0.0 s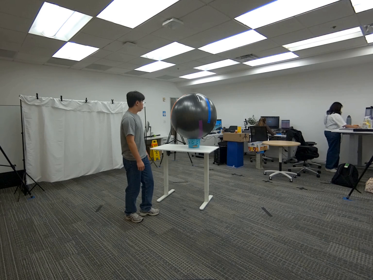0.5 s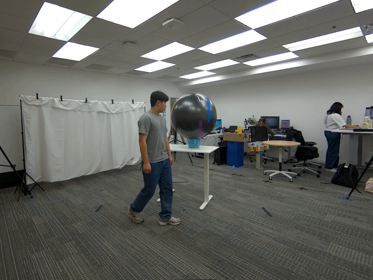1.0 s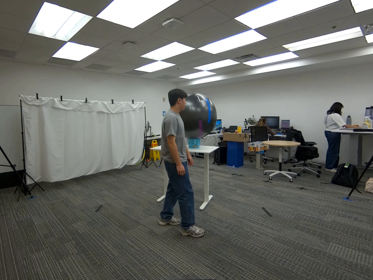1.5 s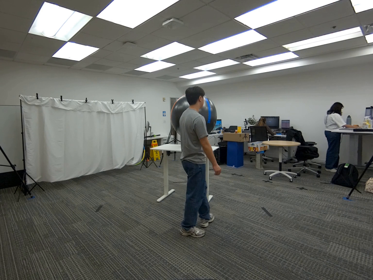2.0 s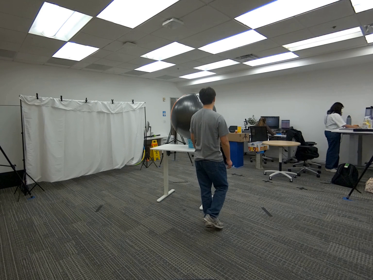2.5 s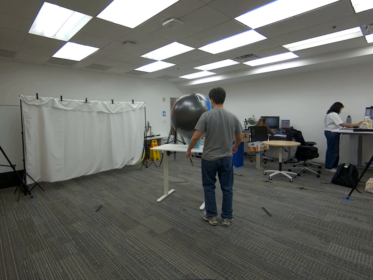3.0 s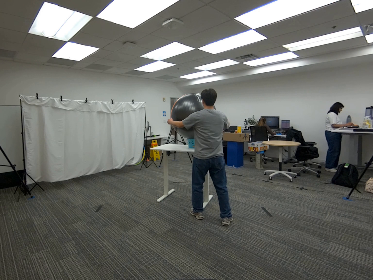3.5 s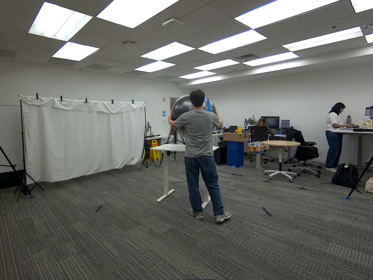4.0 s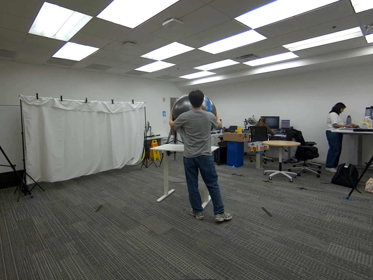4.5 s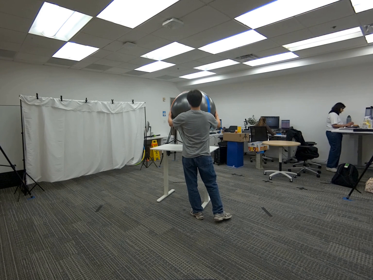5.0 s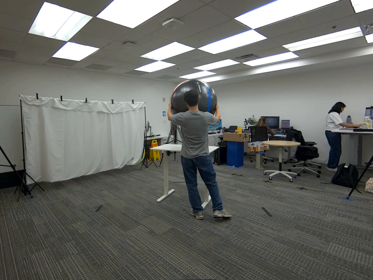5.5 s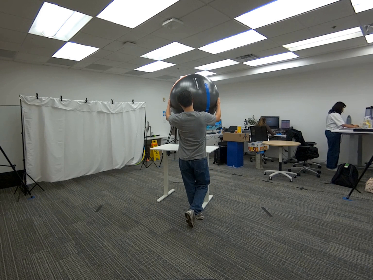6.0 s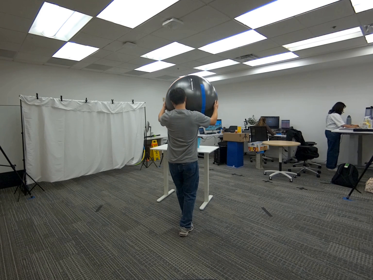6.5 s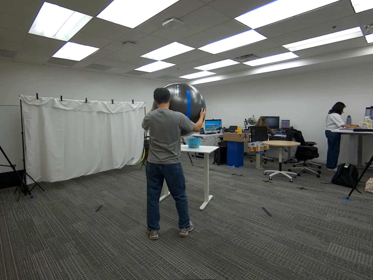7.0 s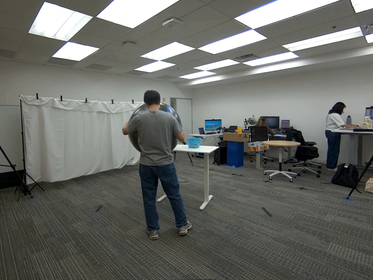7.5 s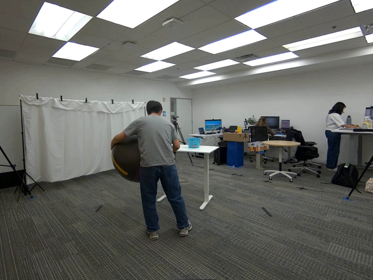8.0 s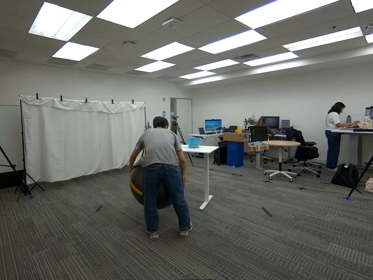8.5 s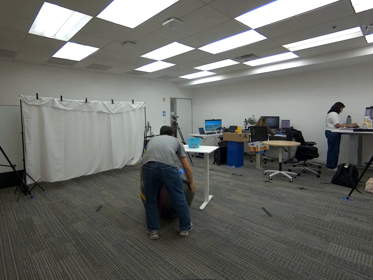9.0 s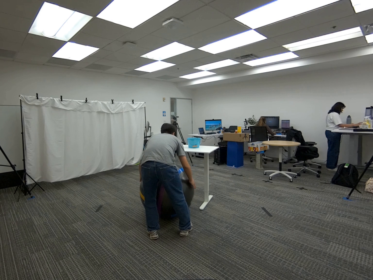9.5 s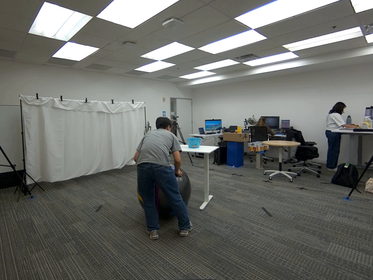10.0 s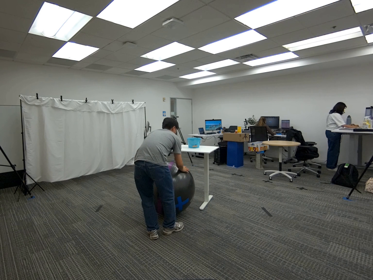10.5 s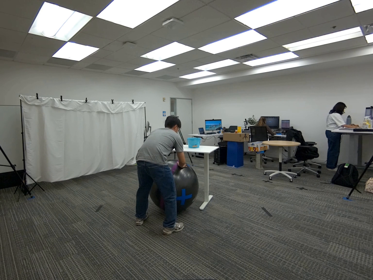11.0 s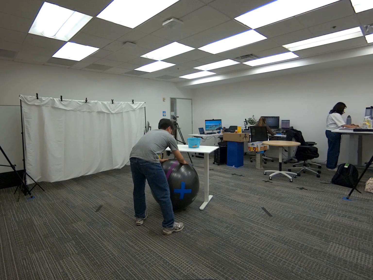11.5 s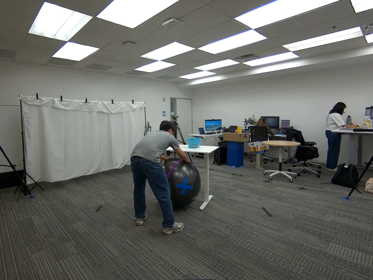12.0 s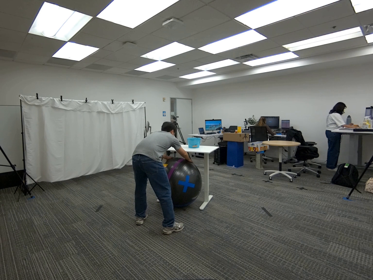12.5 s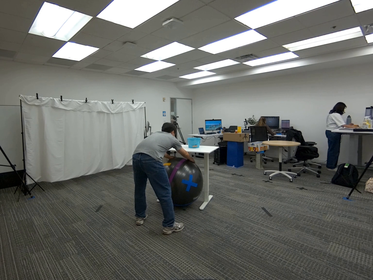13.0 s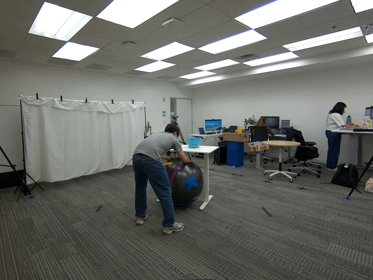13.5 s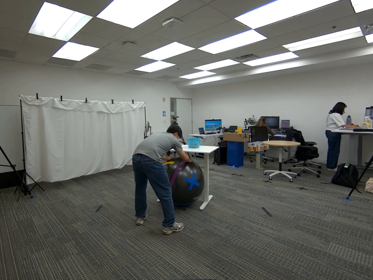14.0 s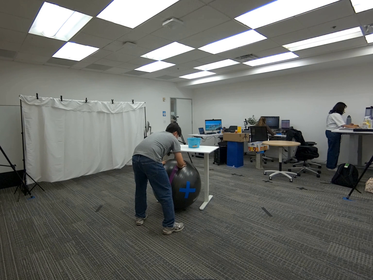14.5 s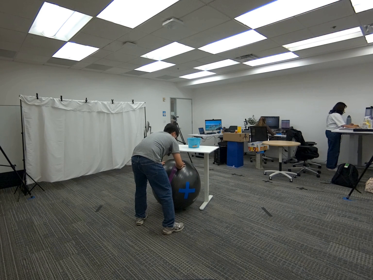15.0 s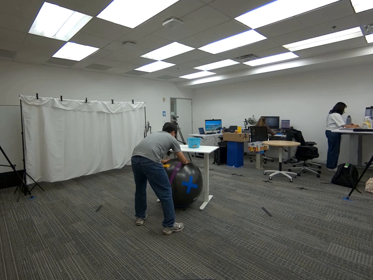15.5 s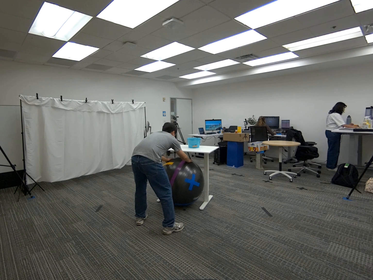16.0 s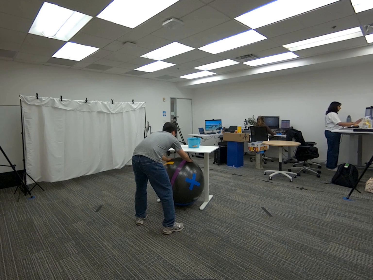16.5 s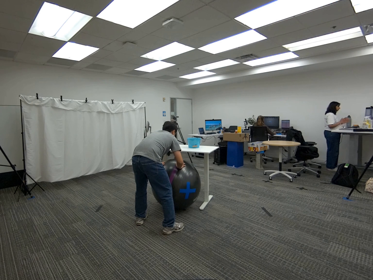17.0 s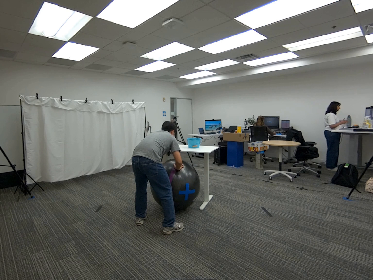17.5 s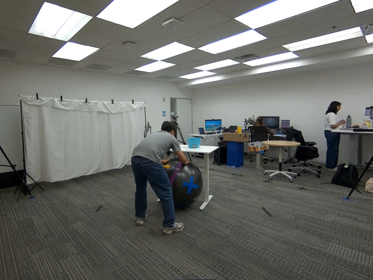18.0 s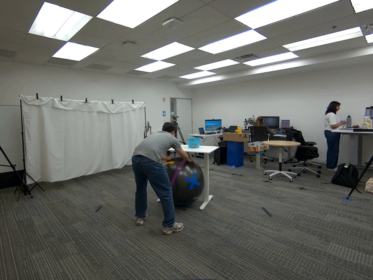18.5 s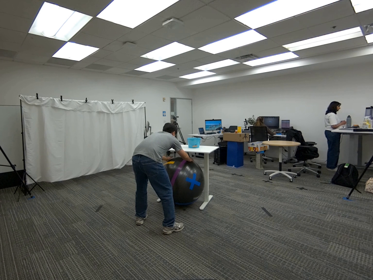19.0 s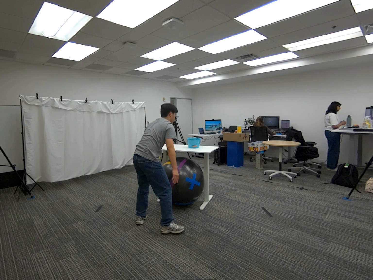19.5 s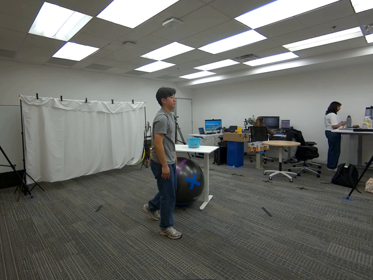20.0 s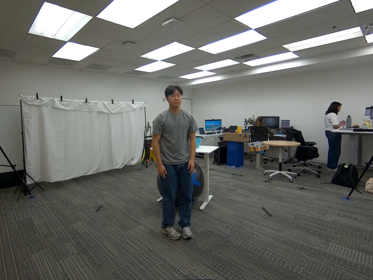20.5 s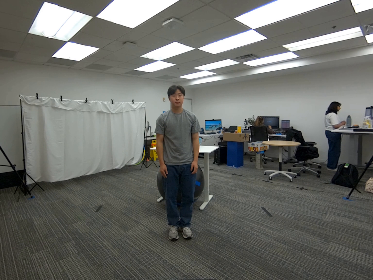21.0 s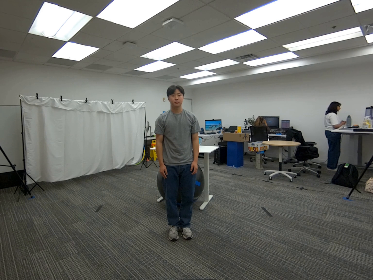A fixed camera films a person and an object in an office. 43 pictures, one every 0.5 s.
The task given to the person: Walk over to the yoga ball on the top of the white desk in the blue basket and hold onto the yoga ball with both hands and slowly roll the yoga ball under the desk while always keeping your hand on the yoga ball. Leave the yoga ball on the ground when complete.
